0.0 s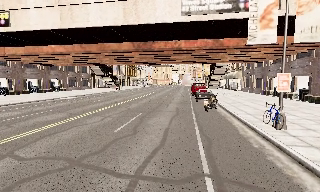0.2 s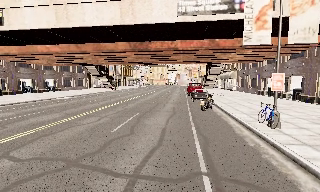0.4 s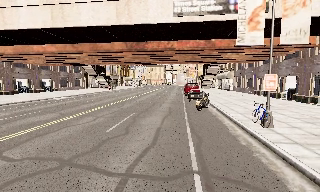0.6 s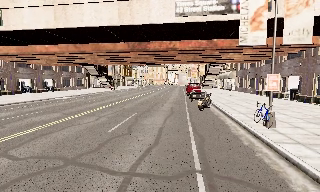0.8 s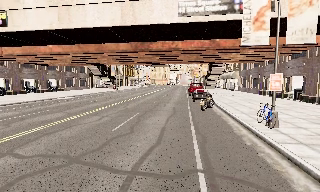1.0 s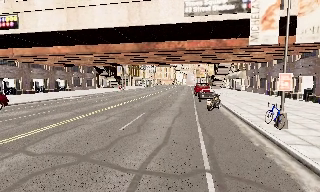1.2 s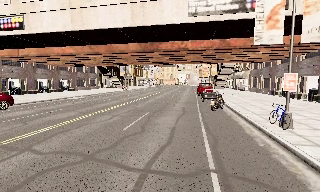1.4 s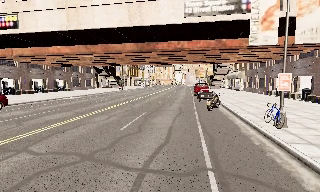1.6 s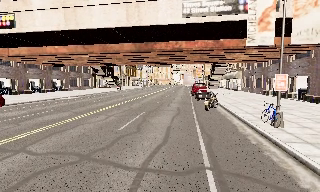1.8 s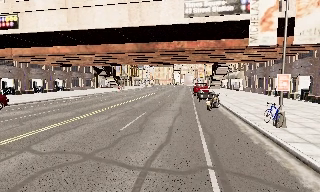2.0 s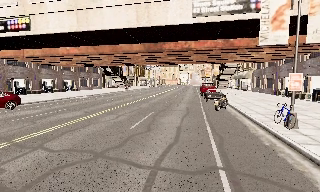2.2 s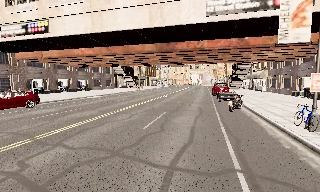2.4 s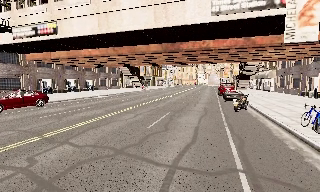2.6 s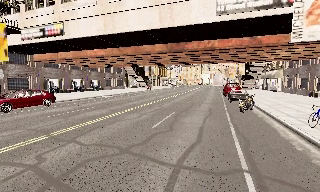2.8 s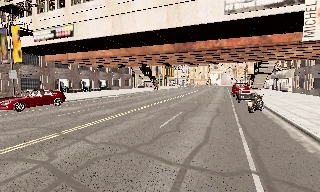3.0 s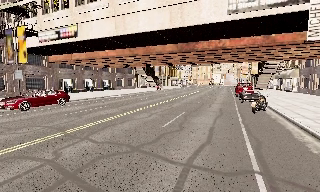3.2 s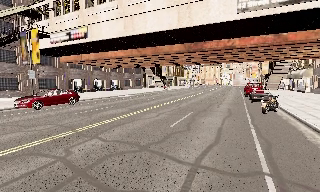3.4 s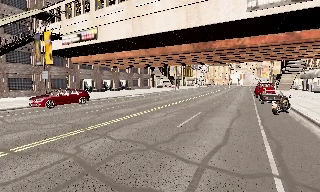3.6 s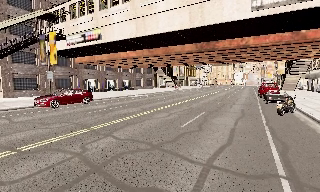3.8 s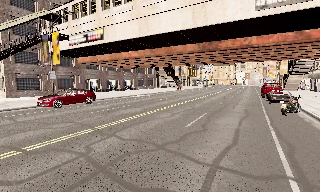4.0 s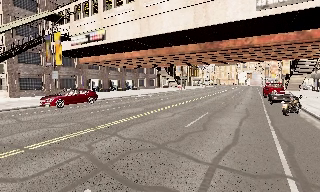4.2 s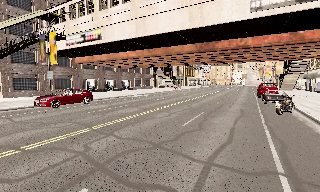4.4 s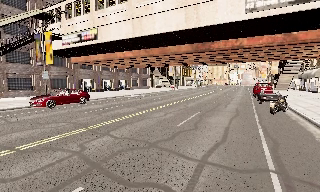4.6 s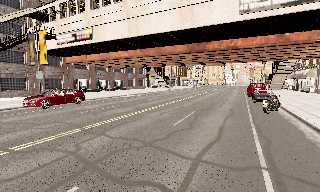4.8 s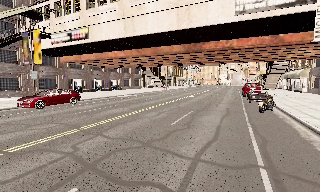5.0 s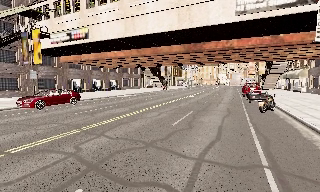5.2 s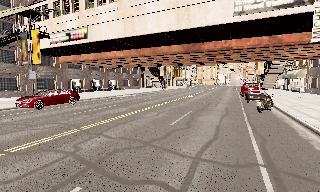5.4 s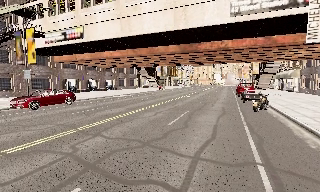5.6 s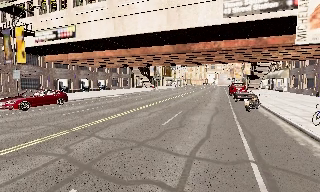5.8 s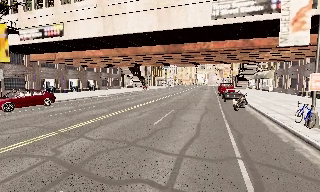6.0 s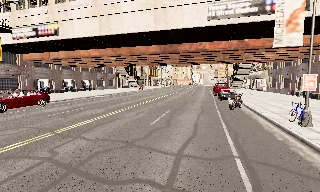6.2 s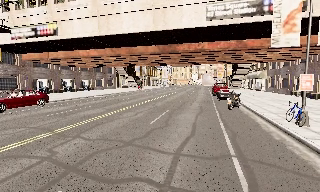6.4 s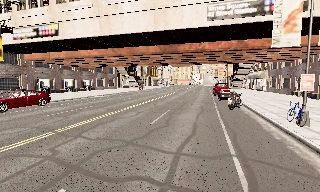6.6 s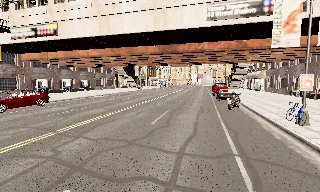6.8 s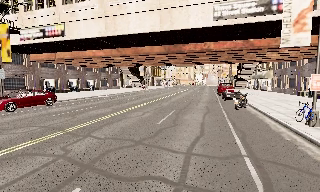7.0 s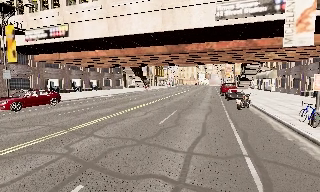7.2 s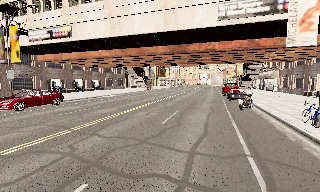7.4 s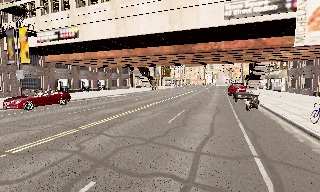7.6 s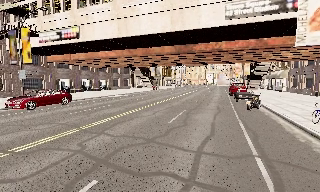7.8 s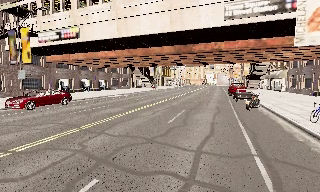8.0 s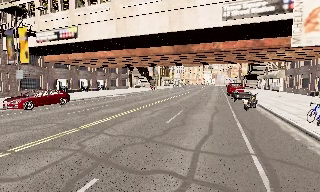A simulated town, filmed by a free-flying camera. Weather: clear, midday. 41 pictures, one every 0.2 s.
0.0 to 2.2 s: The camera shifts only a little, or ends up much as it began.
2.2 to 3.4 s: The camera pans to its left, which is counterclockwise from overhead, by about 15 degrees.
3.4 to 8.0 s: The camera travels backward and to its left, about 1 m, so what stands in front gets smaller.
The film runs backward here.
